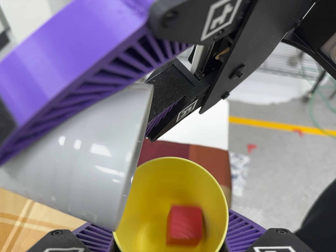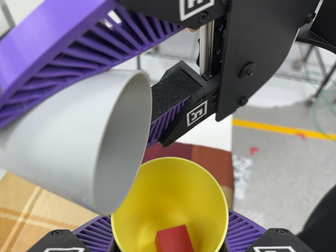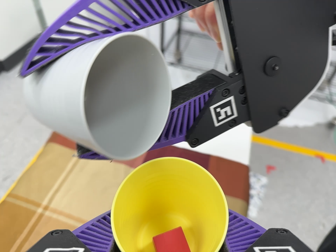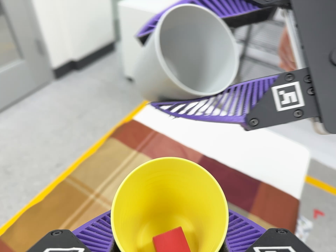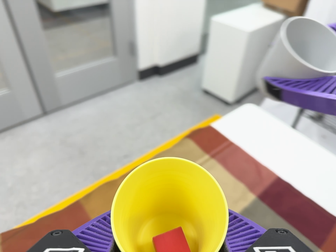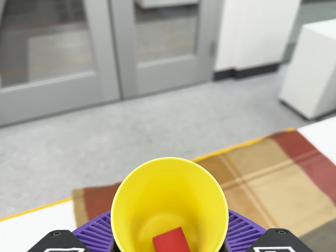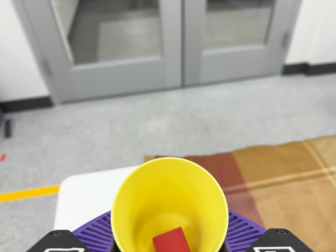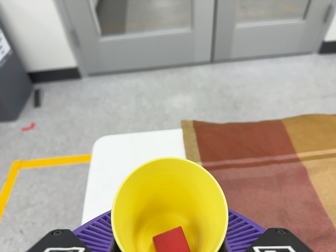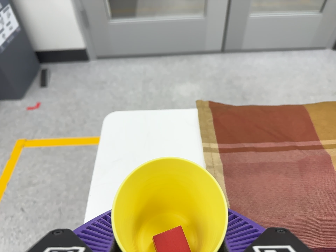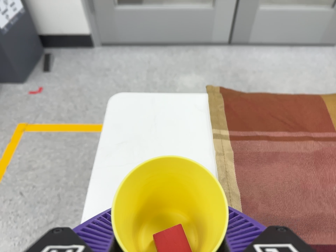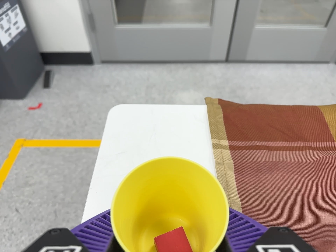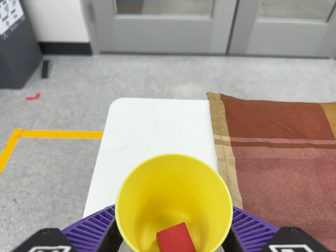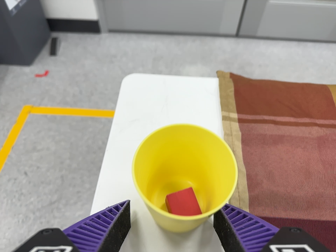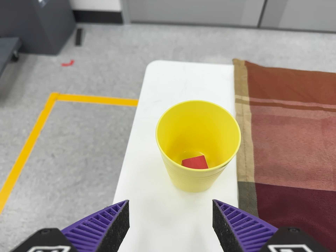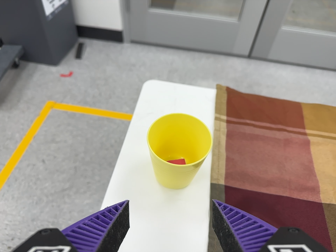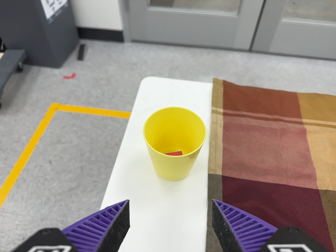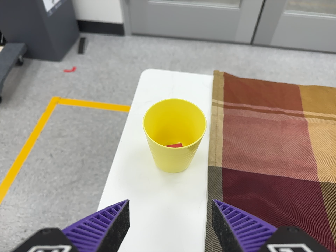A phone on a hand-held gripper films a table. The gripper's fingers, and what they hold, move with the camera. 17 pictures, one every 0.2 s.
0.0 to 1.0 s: The scene slides to the right, as the camera pans about 40 degrees to its left. It travels to its left and toward the bottom of its view, about 14 cm, so close, fixed things drift to the right. Its aim tips toward the top of its view by about 10 degrees. It rolls about its line of sight by about 40 degrees, and the scene rotates clockwise.
1.0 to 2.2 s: The camera pans to its left by about 15 degrees. It travels to its left, forward and toward the bottom of its view, about 20 cm, so close, fixed things drift to the right. It rolls about its line of sight by about 15 degrees, and the scene rotates clockwise.
2.2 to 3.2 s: The camera travels backward, about 14 cm, so what stands in front gets smaller.
The film runs forward here.
